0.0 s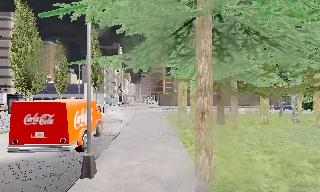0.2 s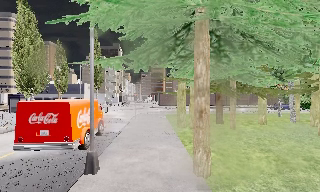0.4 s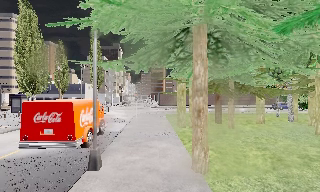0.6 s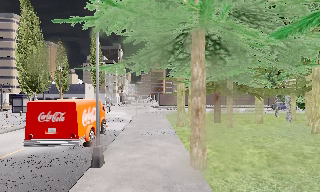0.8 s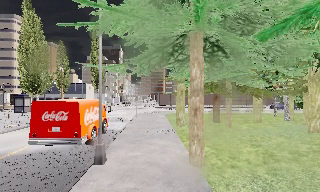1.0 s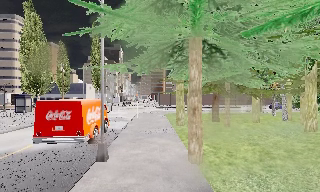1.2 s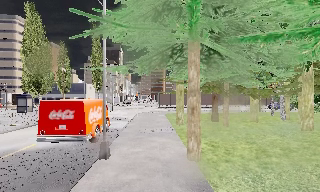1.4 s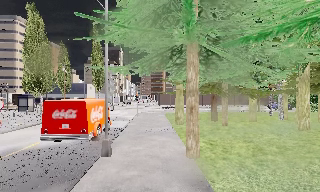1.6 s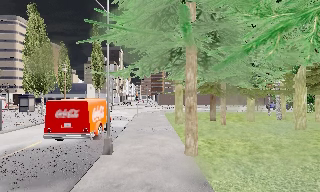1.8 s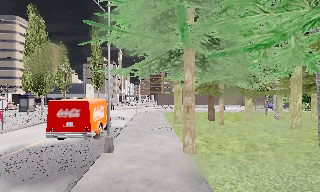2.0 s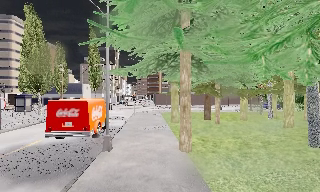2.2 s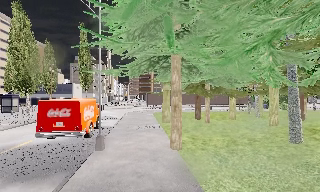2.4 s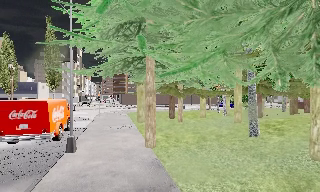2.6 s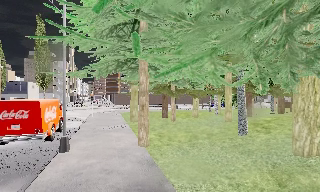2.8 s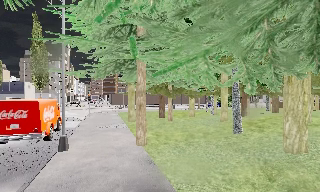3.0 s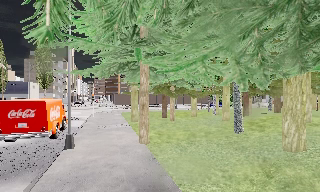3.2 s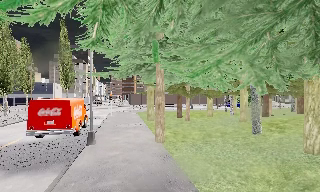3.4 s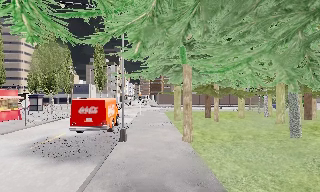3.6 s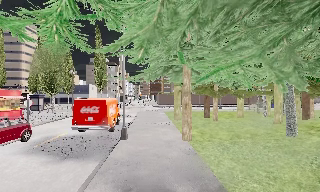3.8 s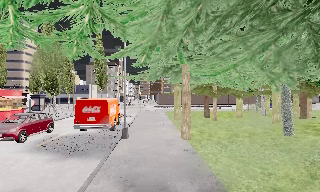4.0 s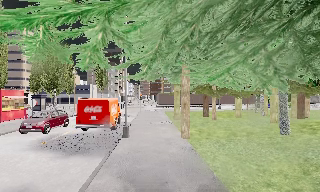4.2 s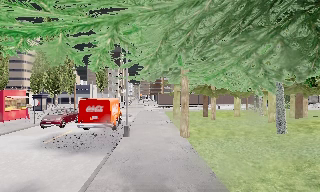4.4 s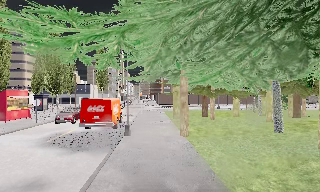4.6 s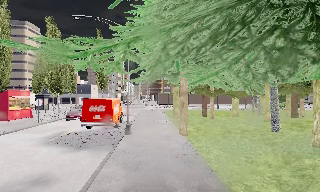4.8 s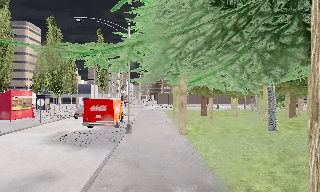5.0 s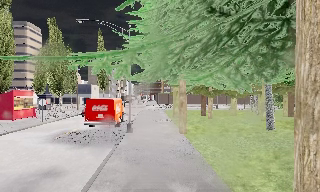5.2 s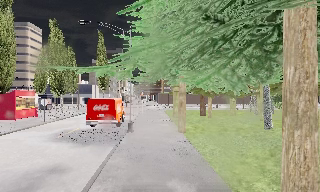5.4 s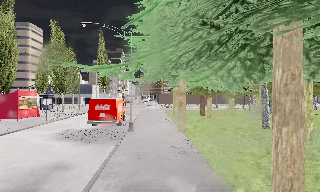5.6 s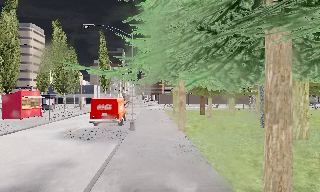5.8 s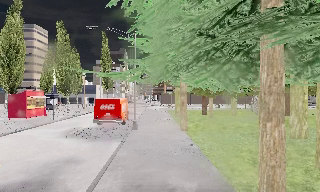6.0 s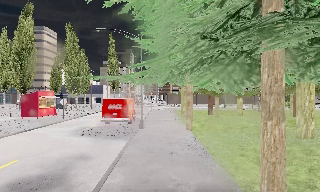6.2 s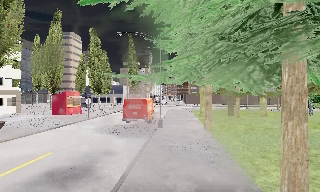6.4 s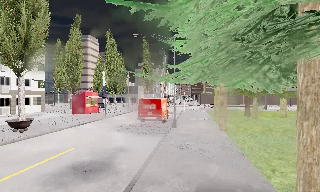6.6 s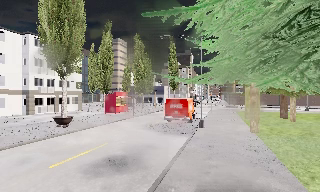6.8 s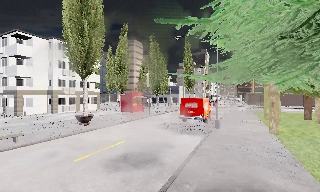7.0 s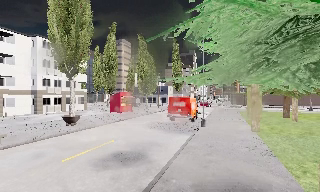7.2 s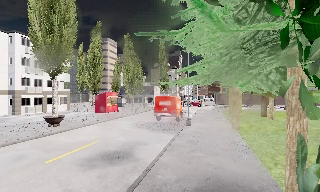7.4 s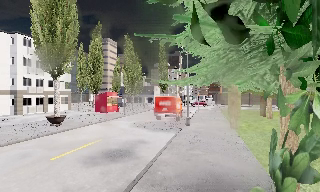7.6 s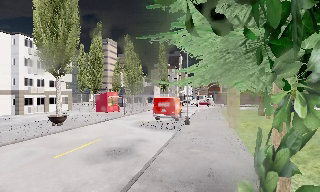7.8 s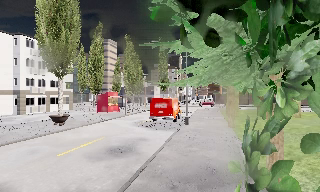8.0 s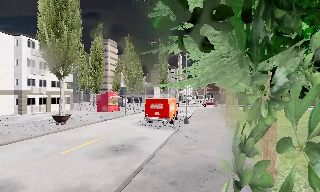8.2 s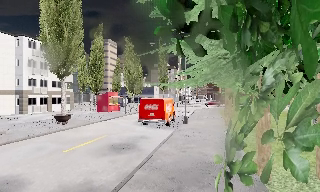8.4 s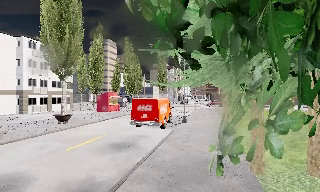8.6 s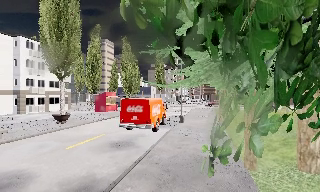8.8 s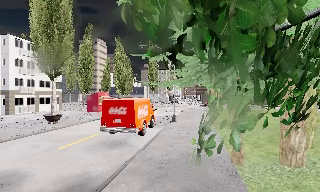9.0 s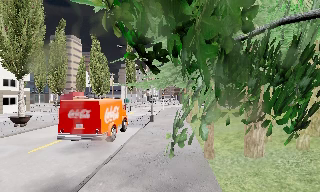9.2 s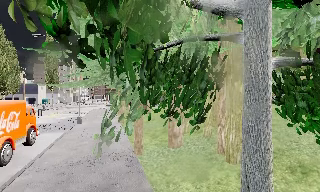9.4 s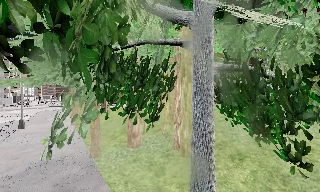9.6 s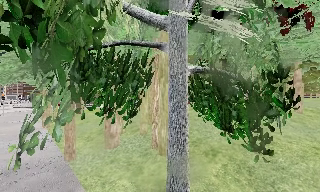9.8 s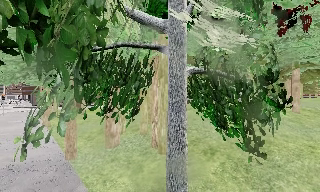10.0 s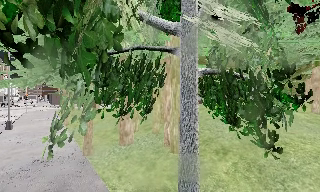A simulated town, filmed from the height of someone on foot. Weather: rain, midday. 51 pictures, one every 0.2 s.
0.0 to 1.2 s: The camera travels backward, about 1.5 m, so what stands in front gets smaller.
1.2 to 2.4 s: The scene slides to the left, as the camera pans about 15 degrees to its right. It travels backward, about 1.5 m, so what stands in front gets smaller.
2.4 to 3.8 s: The camera pans to its left, which is counterclockwise from overhead, by about 15 degrees. It travels backward, about 1.5 m, so what stands in front gets smaller.
3.8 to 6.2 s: The camera travels backward, about 3 m, so what stands in front gets smaller.
6.2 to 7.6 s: The camera swings to its left by about 10 degrees, and the scene slides to the right. It travels backward, about 1.5 m, so what stands in front gets smaller.
7.6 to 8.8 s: The camera travels backward, about 1.5 m, so what stands in front gets smaller.
8.8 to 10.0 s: The camera pans to its right, which is clockwise from overhead, by about 50 degrees. It travels backward, about 1 m.
The film runs backward here.
